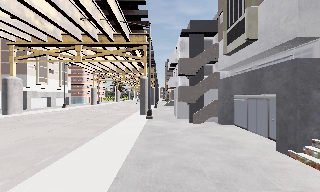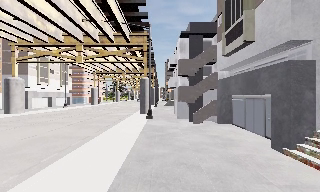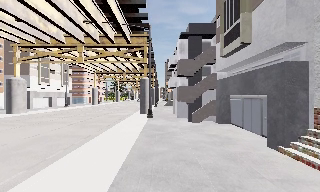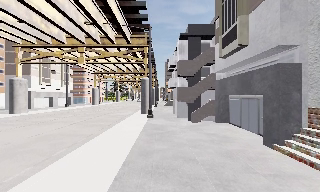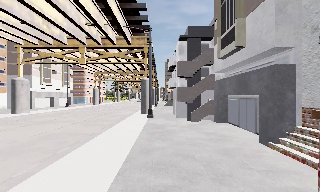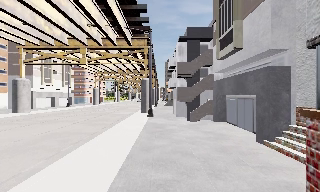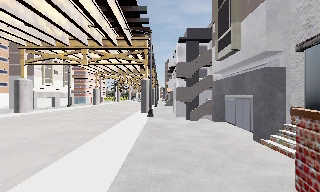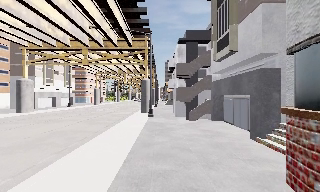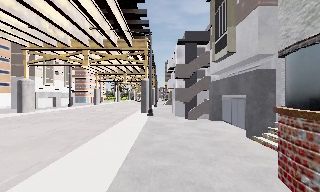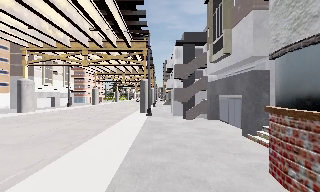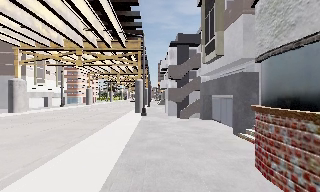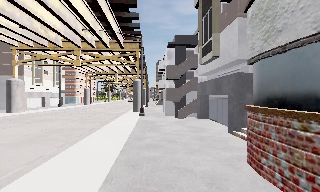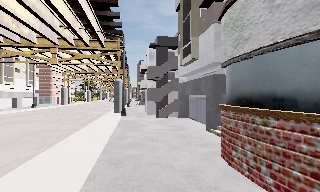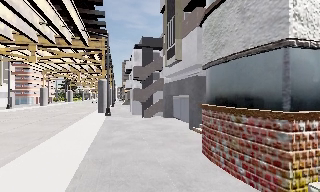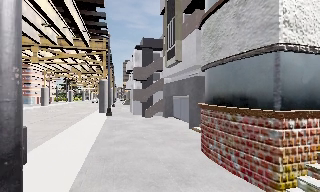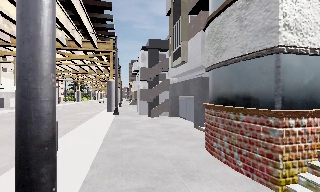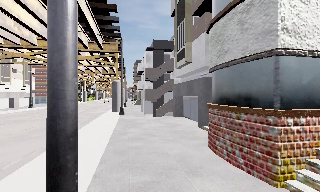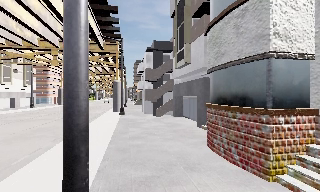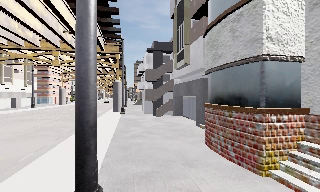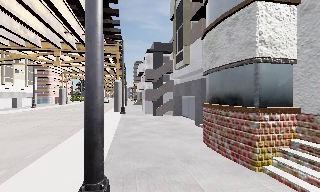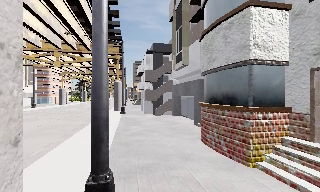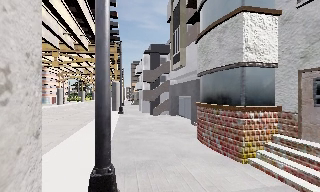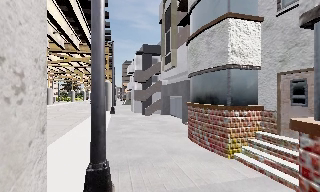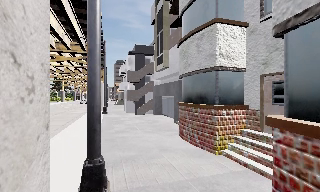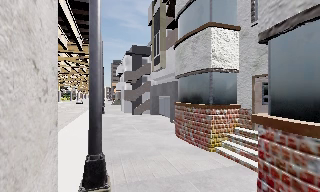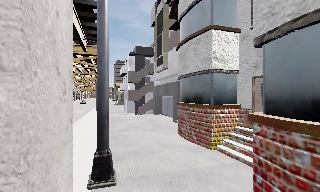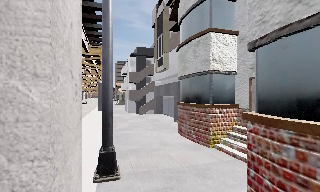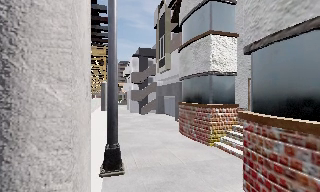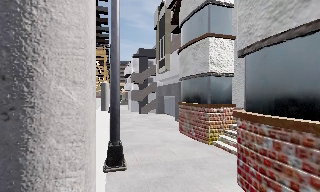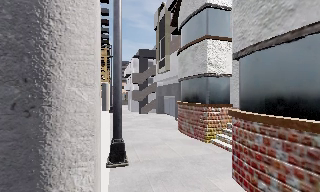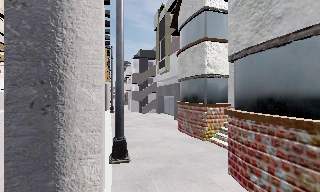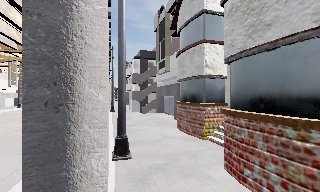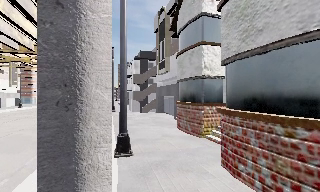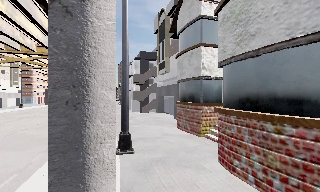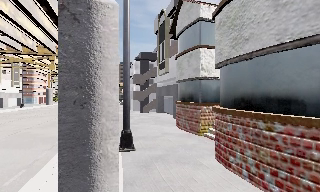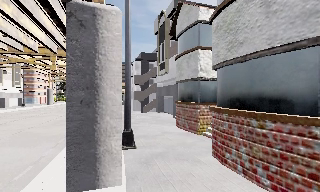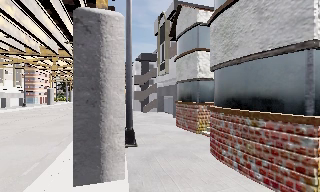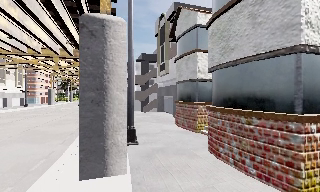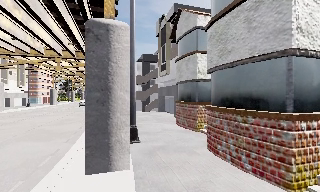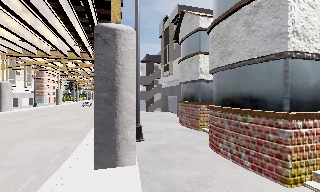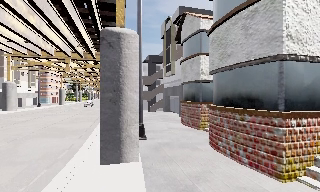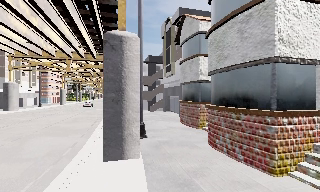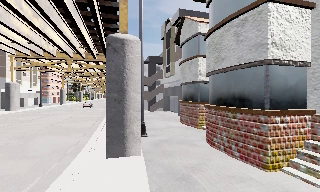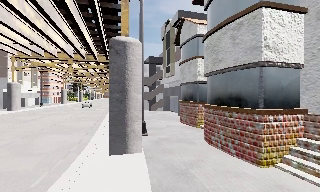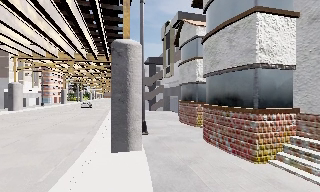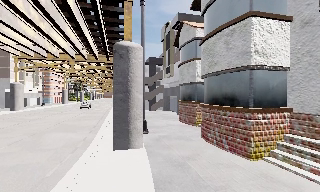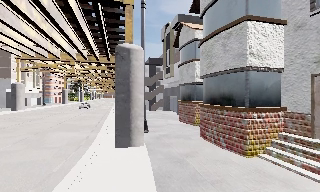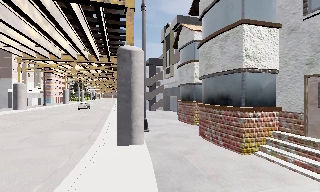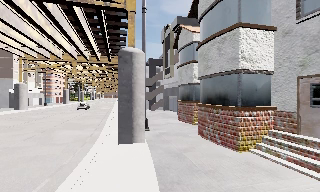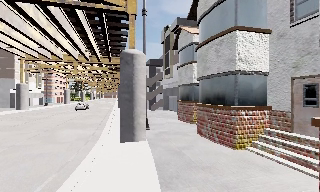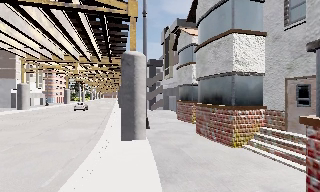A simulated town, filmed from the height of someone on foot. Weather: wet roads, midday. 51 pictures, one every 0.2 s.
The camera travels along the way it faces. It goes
backward.
0.0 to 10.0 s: The camera swings to its right by about 15 degrees, and the scene slides to the left. It travels backward, about 15 m, so what stands in front gets smaller.
The film runs backward here.
